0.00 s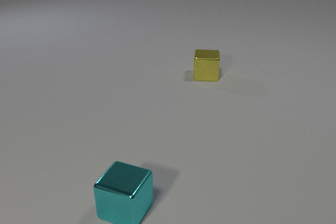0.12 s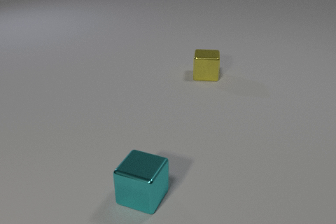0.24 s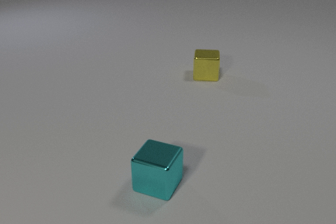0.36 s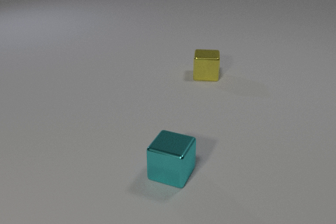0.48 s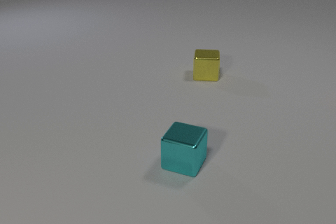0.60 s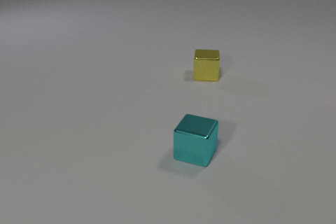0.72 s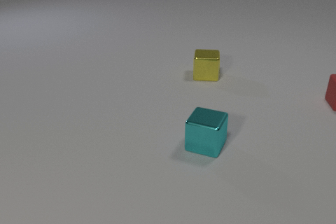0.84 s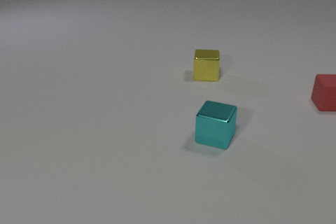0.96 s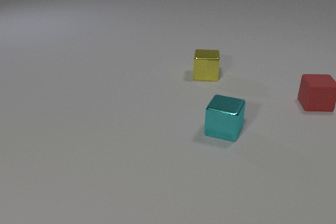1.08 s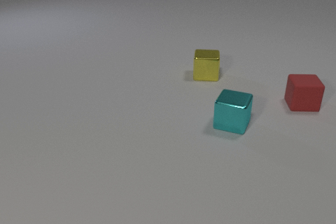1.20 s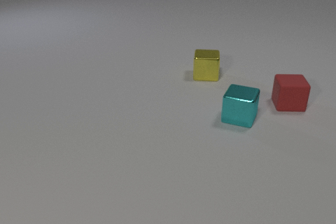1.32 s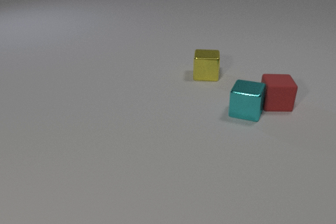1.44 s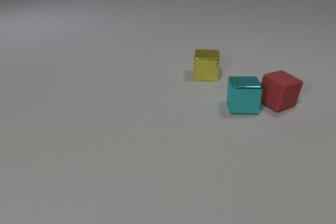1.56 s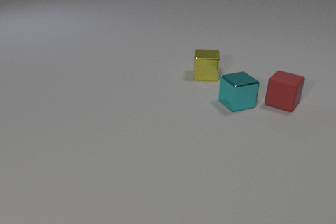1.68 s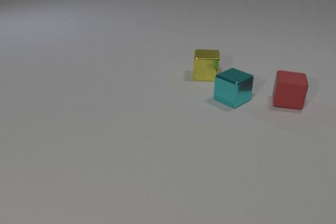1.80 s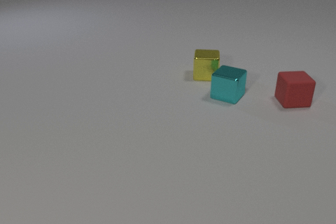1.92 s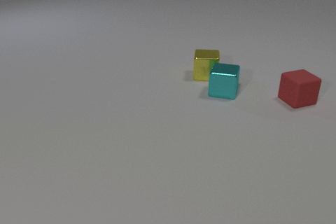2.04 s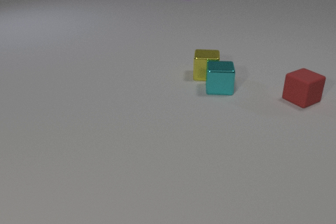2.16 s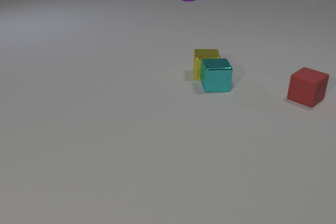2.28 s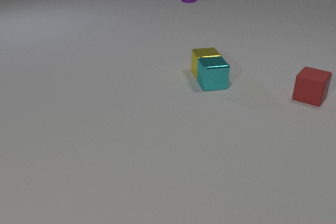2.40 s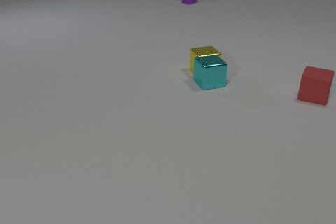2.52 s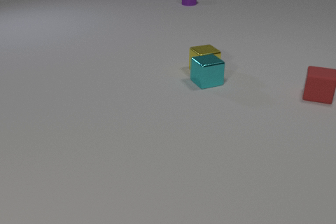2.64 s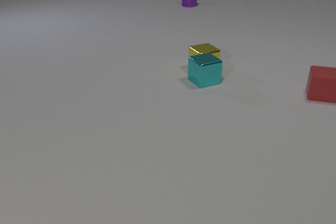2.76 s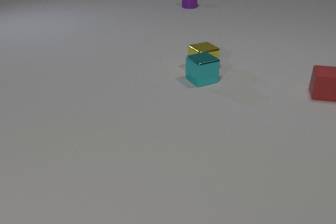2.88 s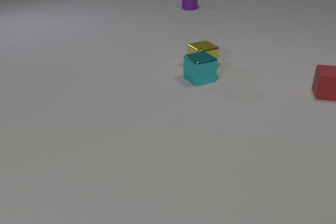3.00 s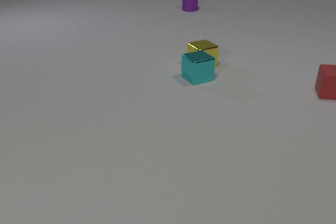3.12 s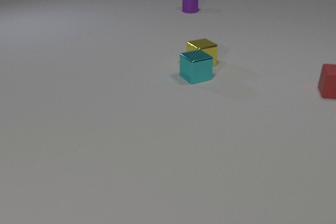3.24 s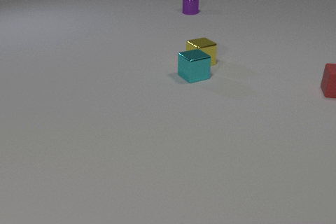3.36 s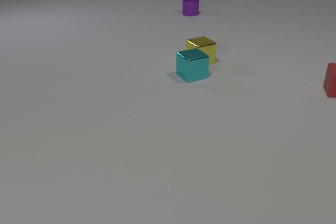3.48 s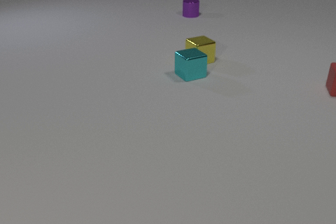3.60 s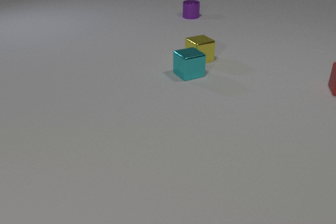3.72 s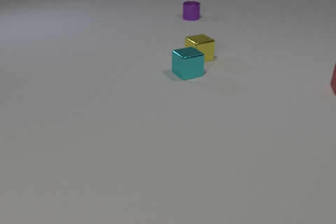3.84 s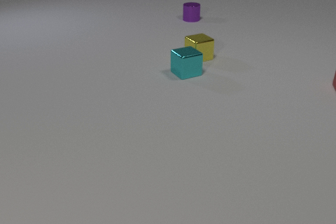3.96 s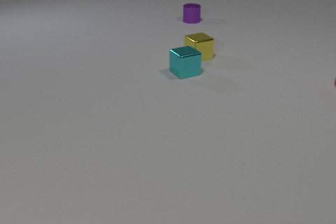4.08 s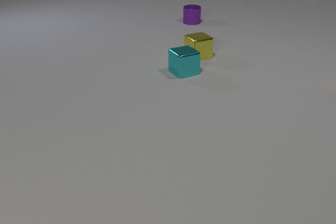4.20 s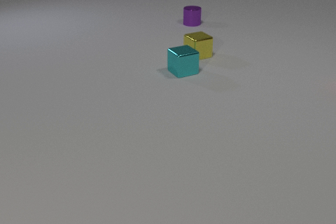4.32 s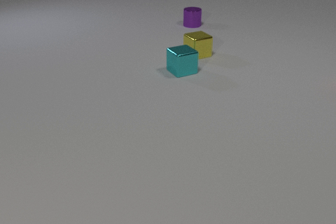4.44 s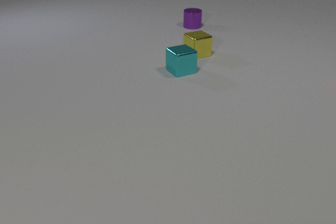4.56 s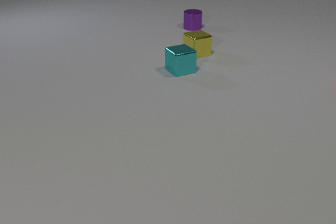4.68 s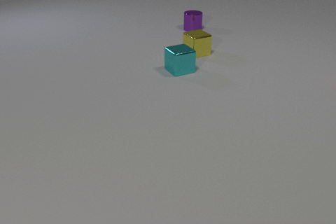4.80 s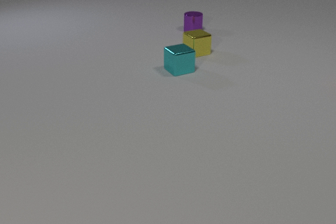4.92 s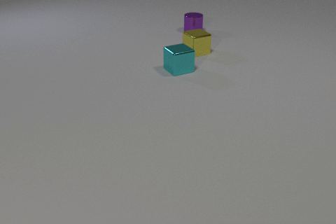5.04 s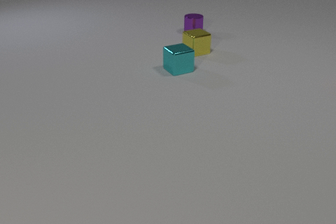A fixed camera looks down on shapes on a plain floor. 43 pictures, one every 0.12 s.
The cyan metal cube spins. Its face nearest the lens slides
to the right.
The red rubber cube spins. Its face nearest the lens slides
to the right.
0.00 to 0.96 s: The red rubber cube comes in at the right edge, slides to the left and toward the camera. The cyan metal cube slides away from the camera and to the right.
0.96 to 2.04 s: The red rubber cube slides to the left and away from the camera, spins so that its near face slides to the right, counterclockwise seen from above. The cyan metal cube slides away from the camera, spins counterclockwise seen from above by about 105 degrees, its near face sliding to the right. The purple metal cylinder comes in at the top edge, slides toward the camera. The red rubber cube and the cyan metal cube collide.
2.04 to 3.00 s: The red rubber cube slides to the right and away from the camera, spins counterclockwise seen from above by about 45 degrees, its near face sliding to the right. The cyan metal cube slides away from the camera and to the left, spins counterclockwise seen from above by about 30 degrees, its near face sliding to the right. The yellow metal cube slides away from the camera, spins so that its near face slides to the right, counterclockwise seen from above. The purple metal cylinder slides toward the camera. The cyan metal cube and the yellow metal cube collide.
3.00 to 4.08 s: The red rubber cube slides to the right and away from the camera, leaves at the right edge. The cyan metal cube slides to the left and away from the camera. The yellow metal cube slides away from the camera. The purple metal cylinder slides toward the camera.
4.08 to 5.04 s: The cyan metal cube slides away from the camera and to the left. The yellow metal cube slides away from the camera. The purple metal cylinder slides toward the camera.
What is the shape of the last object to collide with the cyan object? cube.
How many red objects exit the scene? 1.
How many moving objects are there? 4.
